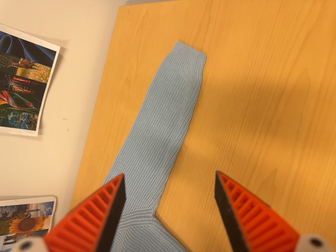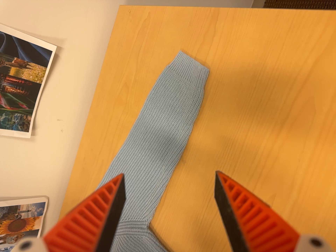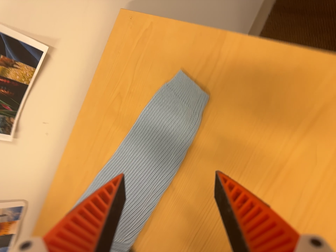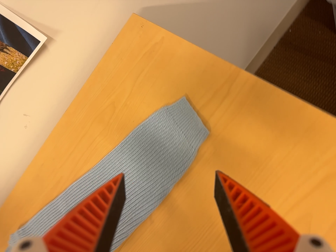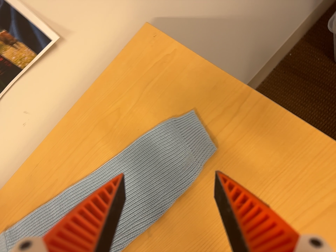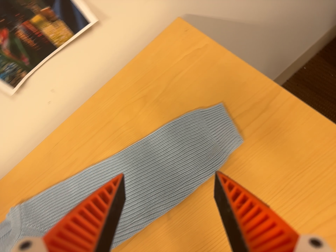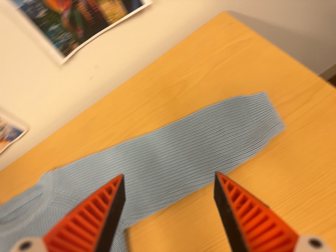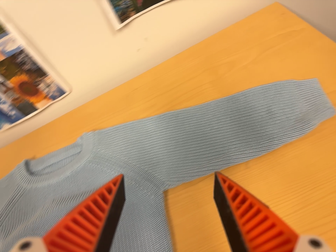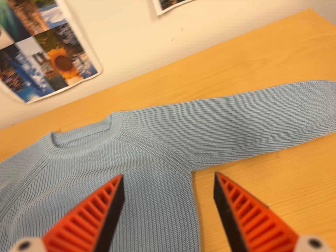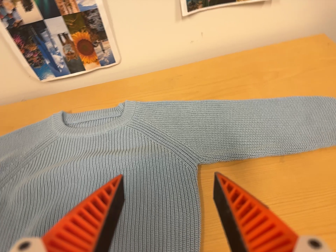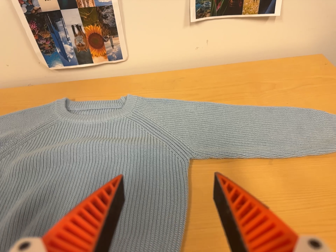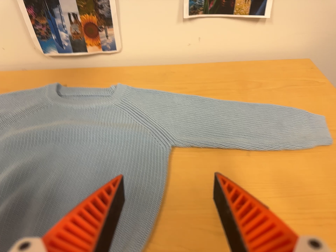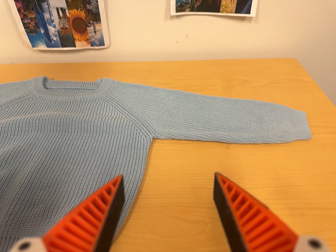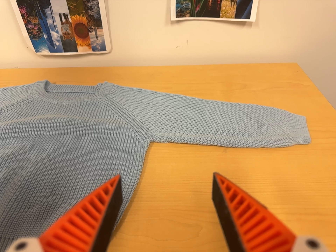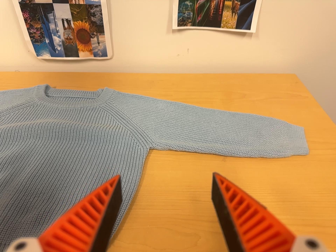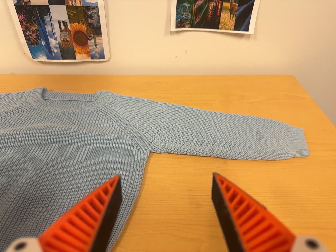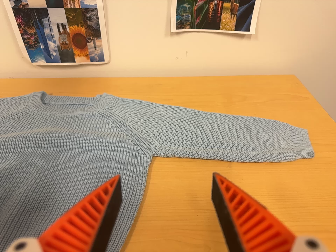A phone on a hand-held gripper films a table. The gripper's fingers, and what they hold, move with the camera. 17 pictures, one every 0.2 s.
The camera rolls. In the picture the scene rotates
clockwise.
0.0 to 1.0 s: The camera pans to its right by about 10 degrees. It travels toward the top of its view, to its left and forward, about 16 cm, so close, fixed things drift downward. It rolls about its line of sight by about 30 degrees, and the scene rotates clockwise.
1.0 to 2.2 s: The camera travels toward the bottom of its view and to its left, about 34 cm, so close, fixed things drift upward. Its aim tips toward the top of its view by about 10 degrees. It rolls about its line of sight by about 40 degrees, and the scene rotates clockwise.
2.2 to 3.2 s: The camera shifts only a little, or ends up much as it began.
The film runs backward here.
